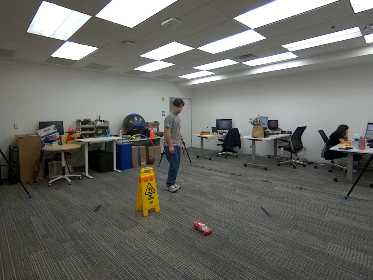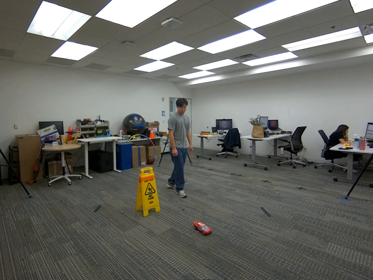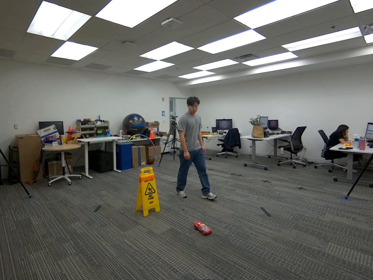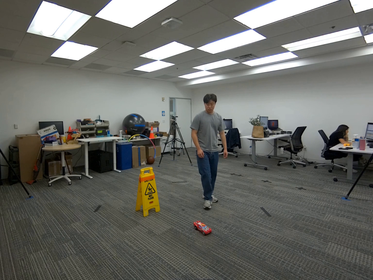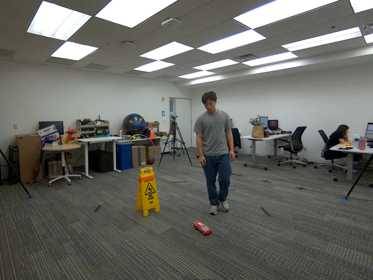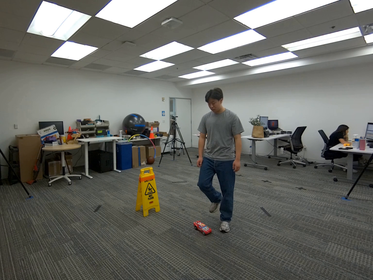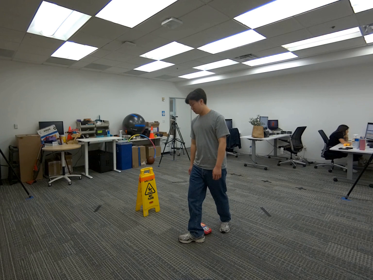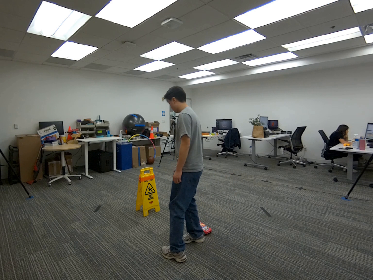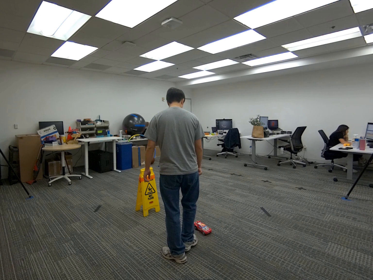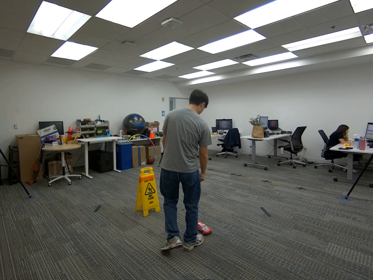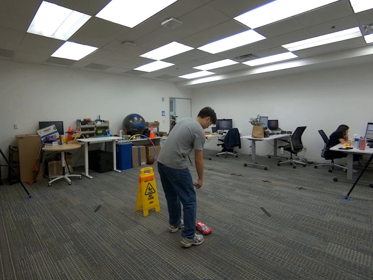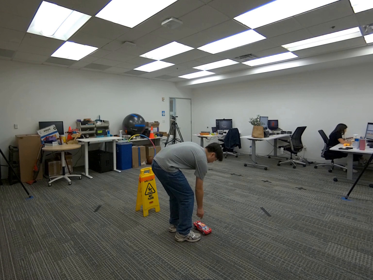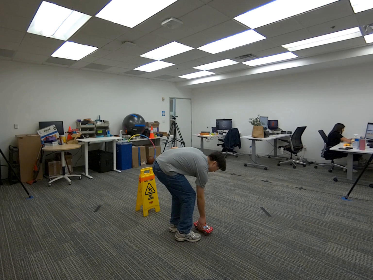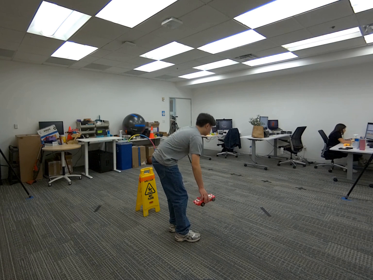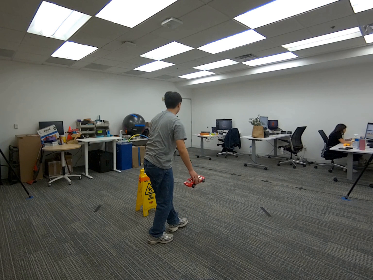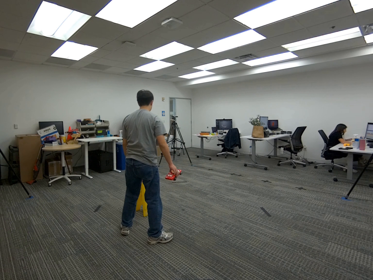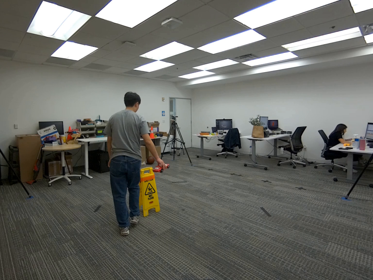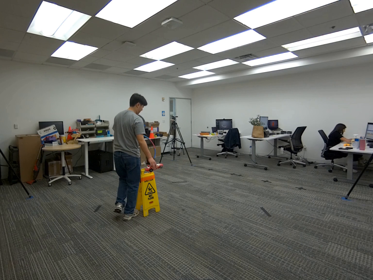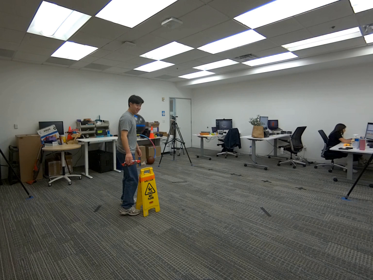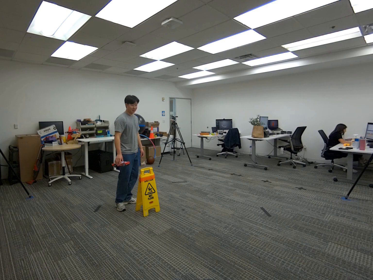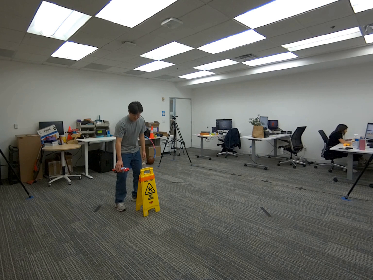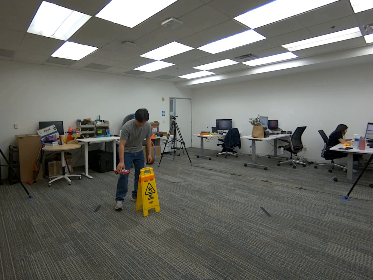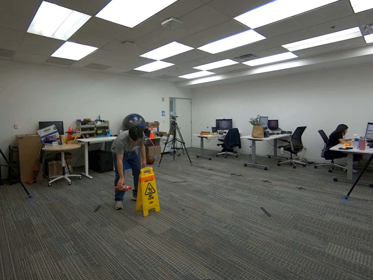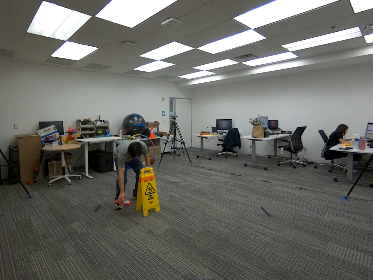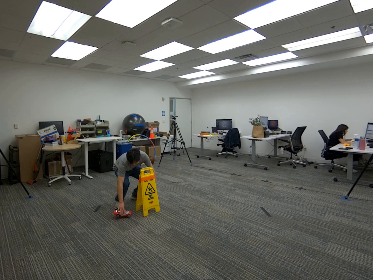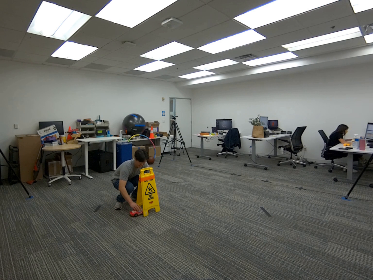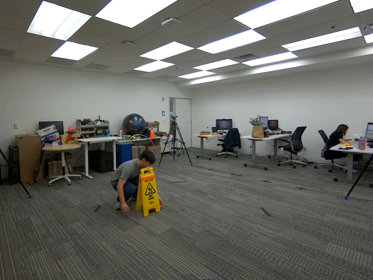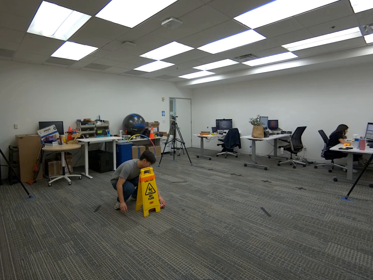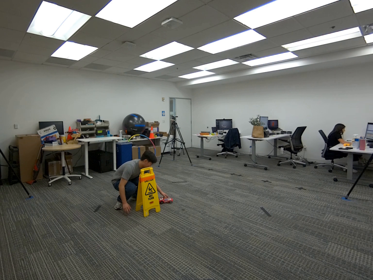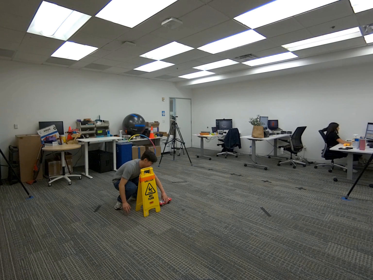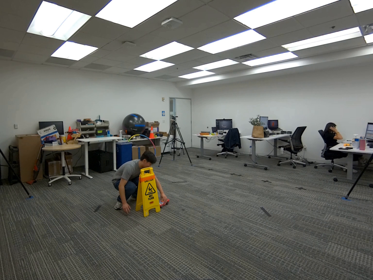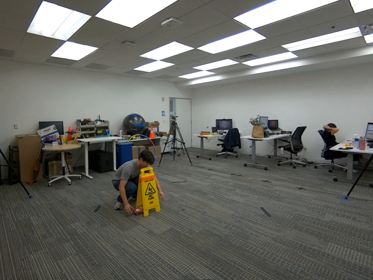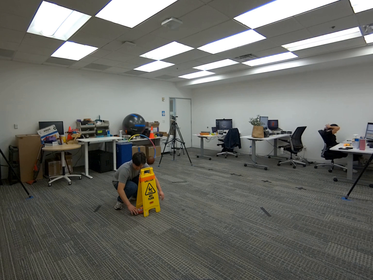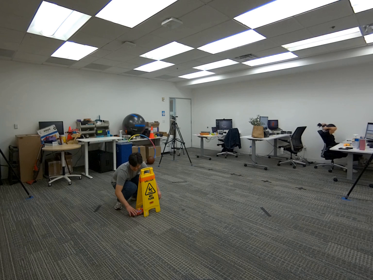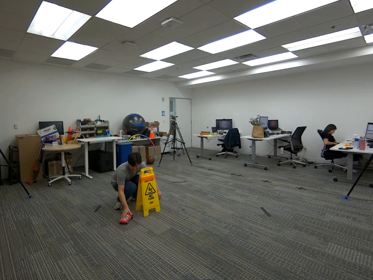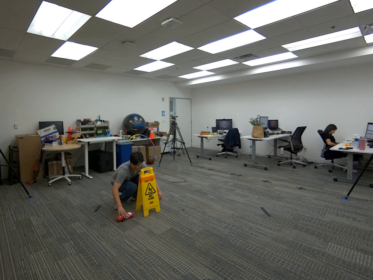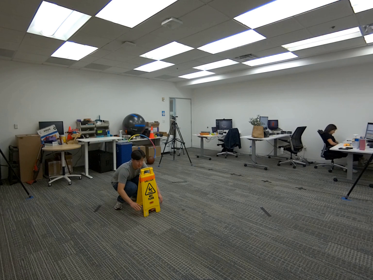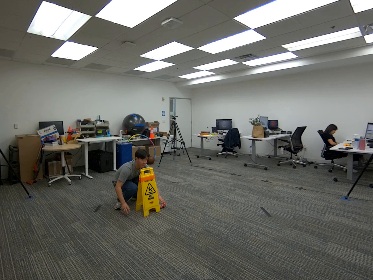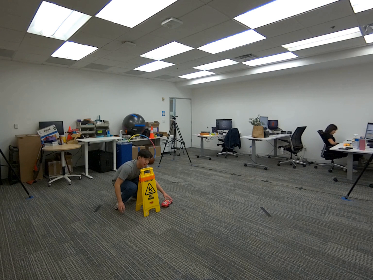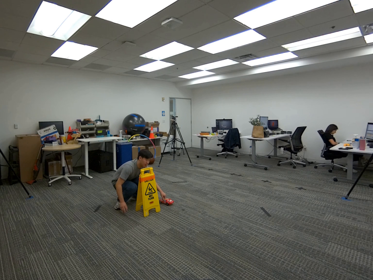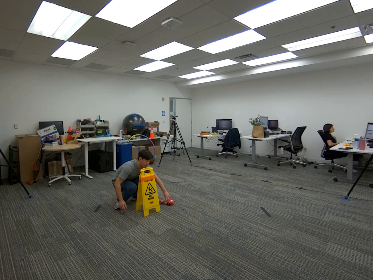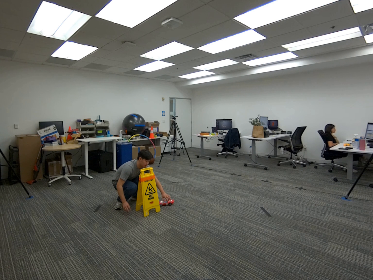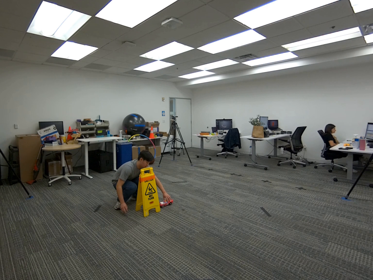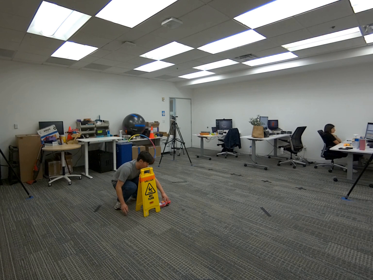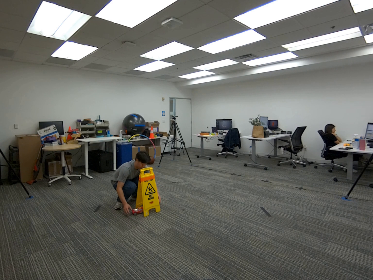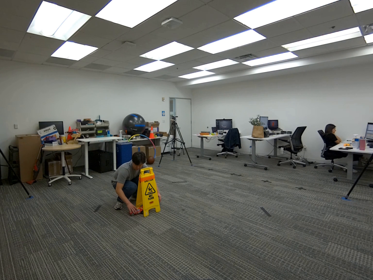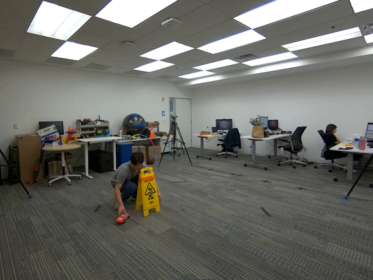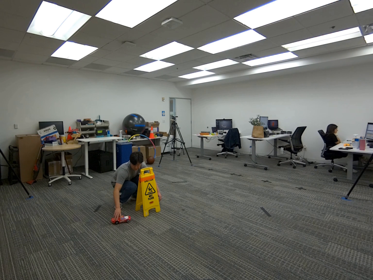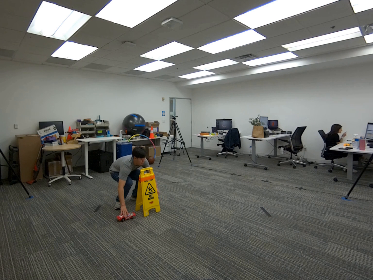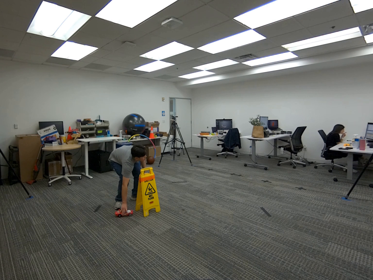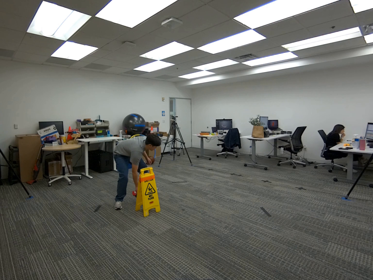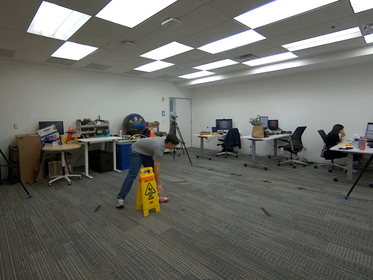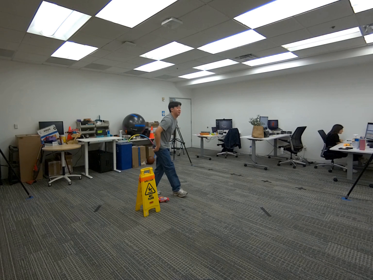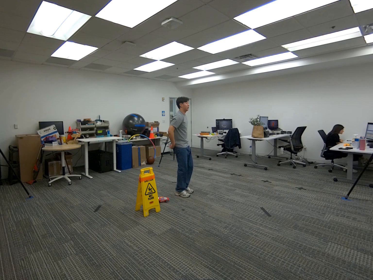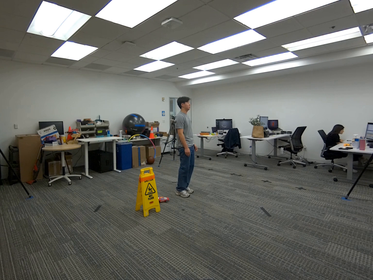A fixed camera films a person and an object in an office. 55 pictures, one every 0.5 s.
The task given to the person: Walk to the toy car on the ground and pick it up with your right hand. Place it on the ground and roll it under the wet floor sign. Move to the other side, pick up the car again, and roll it back under the wet floor sign. Continue alternating sides, rolling the car under the sign each time, until finished.
